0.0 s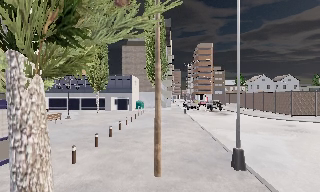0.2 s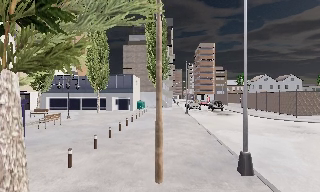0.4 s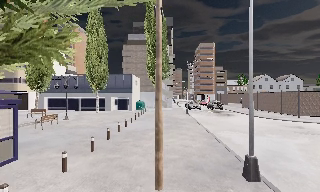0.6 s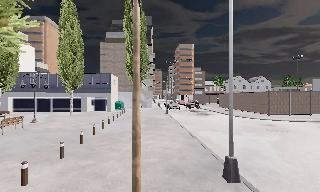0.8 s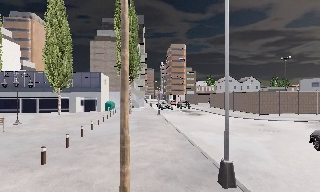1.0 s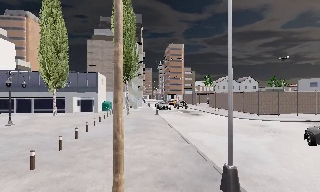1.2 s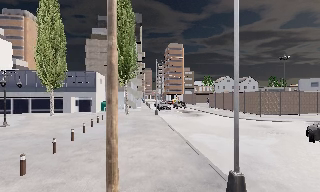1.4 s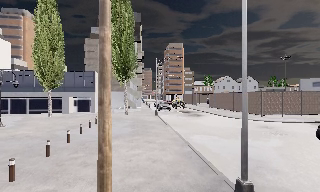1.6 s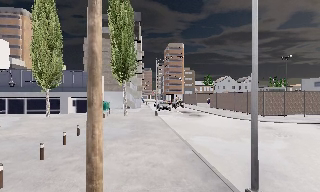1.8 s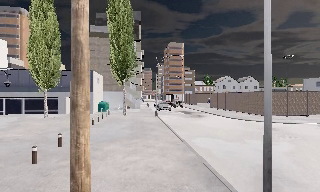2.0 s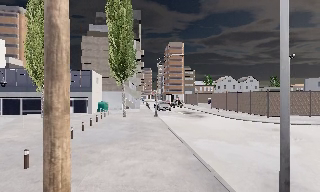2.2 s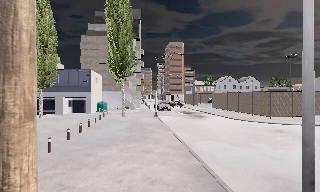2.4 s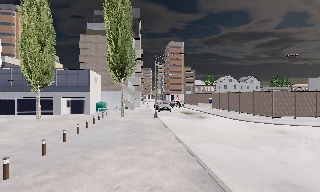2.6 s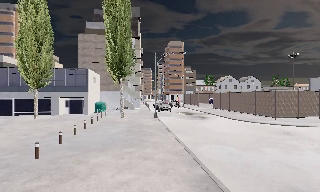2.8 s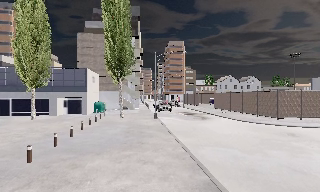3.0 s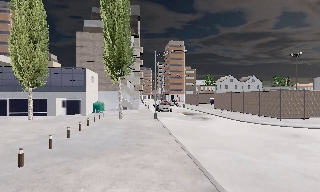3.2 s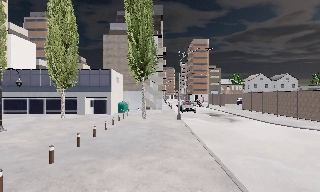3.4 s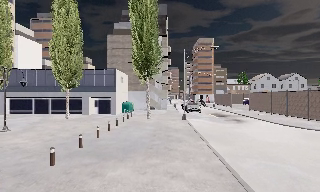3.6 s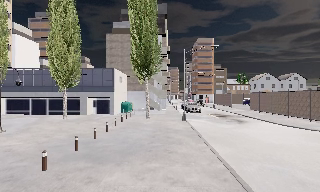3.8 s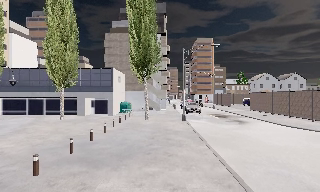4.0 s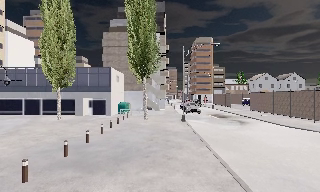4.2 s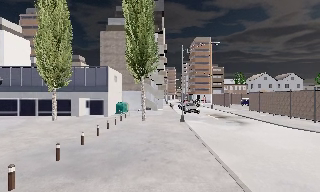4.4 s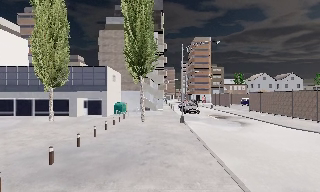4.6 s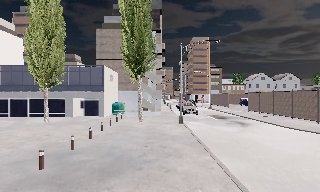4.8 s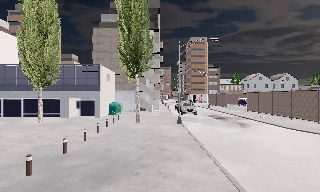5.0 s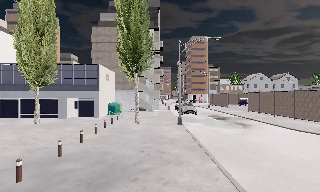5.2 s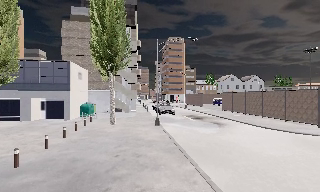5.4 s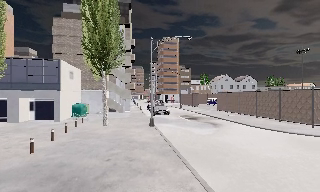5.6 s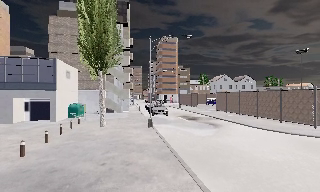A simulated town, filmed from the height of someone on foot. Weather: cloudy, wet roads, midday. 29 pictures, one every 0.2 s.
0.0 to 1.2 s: The camera swings to its right by about 10 degrees, and the scene slides to the left. It travels forward, about 2 m, so what stands in front looms larger.
1.2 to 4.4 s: The camera travels forward, about 6 m, so what stands in front looms larger.
4.4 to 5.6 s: The camera pans to its right, which is clockwise from overhead, by about 10 degrees. It travels forward, about 2 m, so what stands in front looms larger.
The film runs forward here.
